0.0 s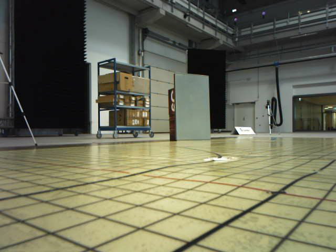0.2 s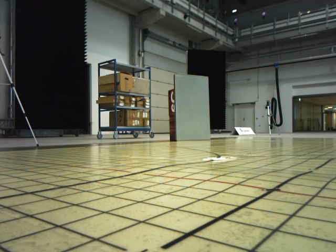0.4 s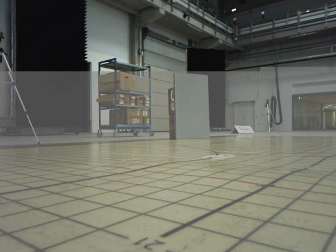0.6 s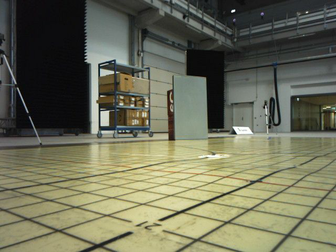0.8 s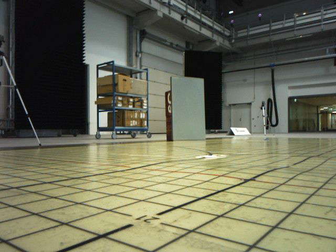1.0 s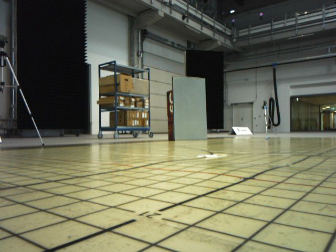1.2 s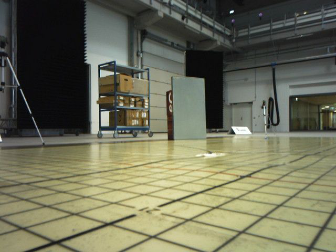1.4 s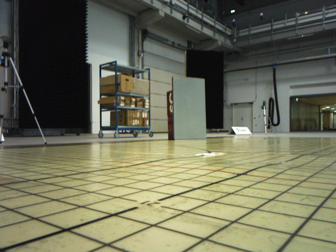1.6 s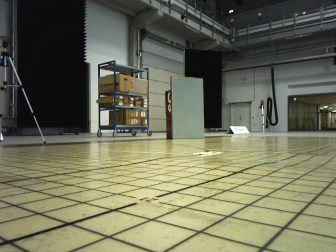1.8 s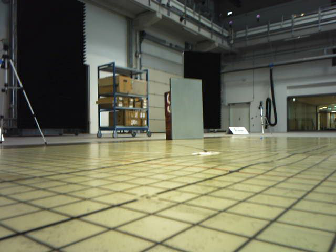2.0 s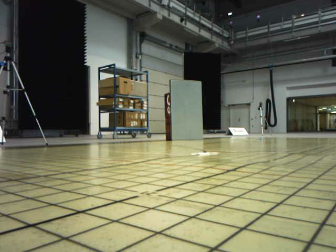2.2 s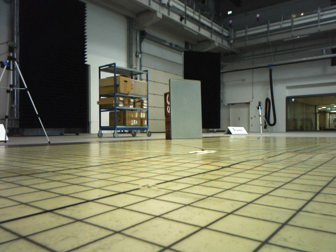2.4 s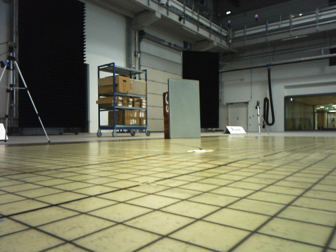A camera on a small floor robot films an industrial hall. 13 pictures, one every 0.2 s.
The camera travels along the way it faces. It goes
backward.
0.0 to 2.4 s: The camera travels backward, about 0.5 m, so what stands in front gets smaller.
The film runs backward here.
